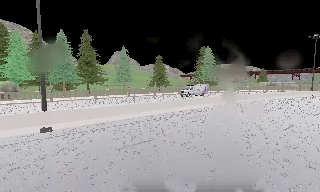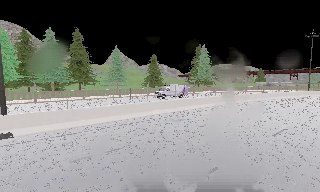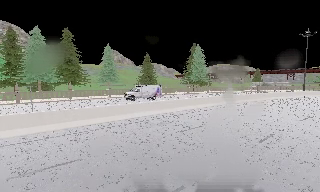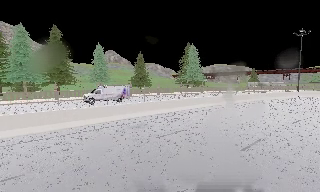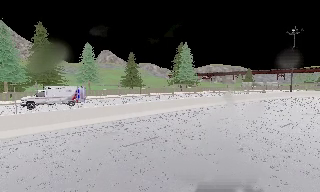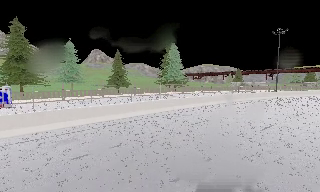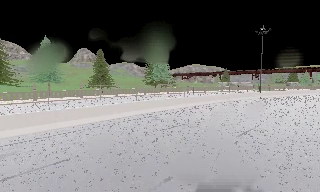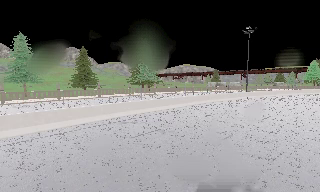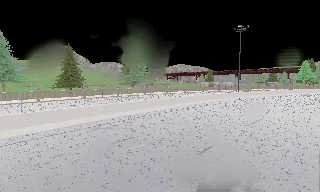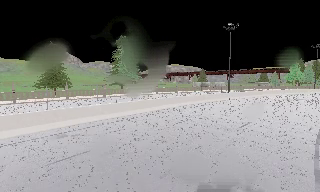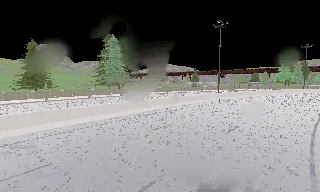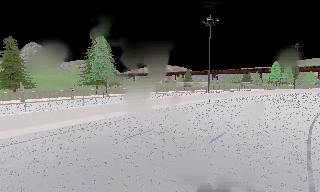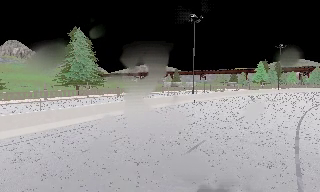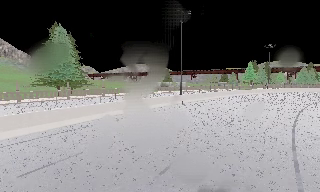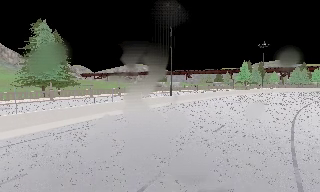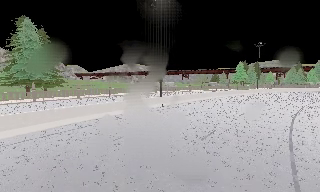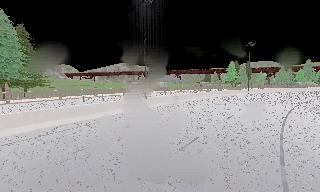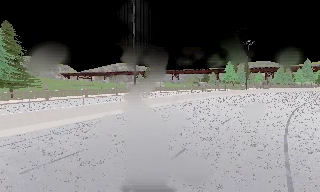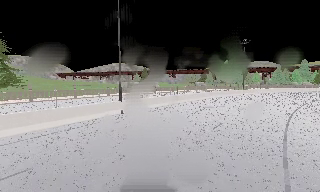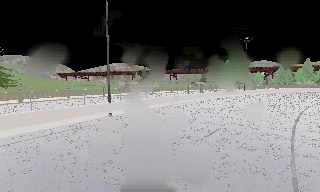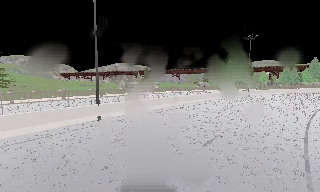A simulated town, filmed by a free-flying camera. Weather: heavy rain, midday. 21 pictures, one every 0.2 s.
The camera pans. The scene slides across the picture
to the left.
The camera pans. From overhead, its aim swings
clockwise.
0.0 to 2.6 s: The scene slides to the left, as the camera pans about 25 degrees to its right. It travels forward and to its right, about 20 m, so what stands in front looms larger.
2.6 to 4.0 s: The camera travels forward and to its right, about 11 m, so what stands in front looms larger.
The film runs forward here.
